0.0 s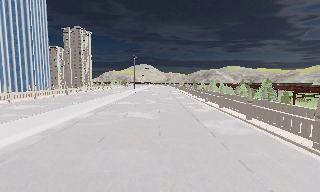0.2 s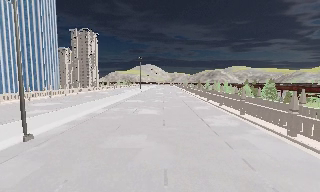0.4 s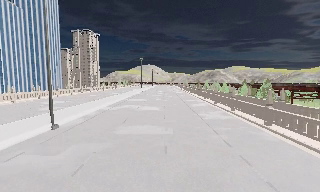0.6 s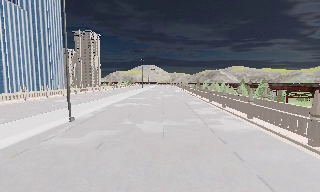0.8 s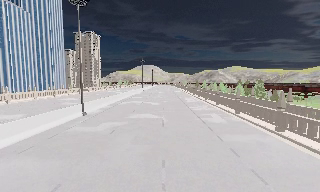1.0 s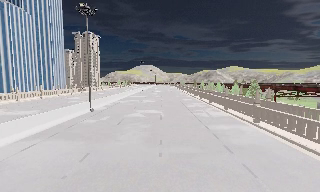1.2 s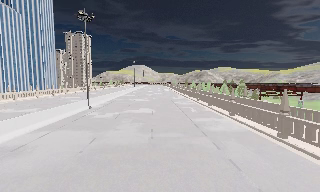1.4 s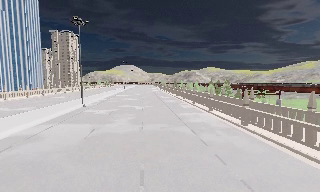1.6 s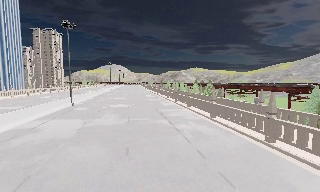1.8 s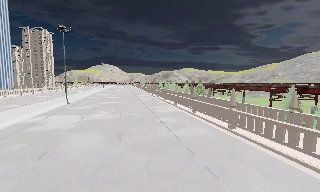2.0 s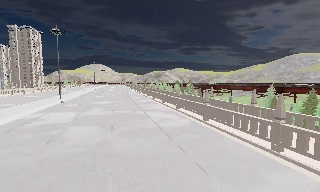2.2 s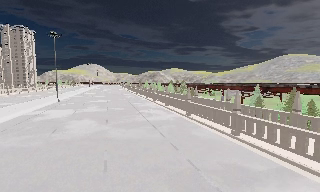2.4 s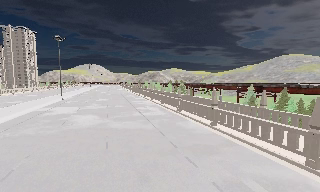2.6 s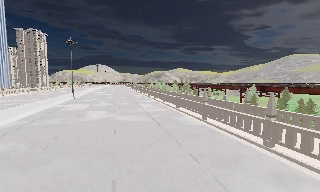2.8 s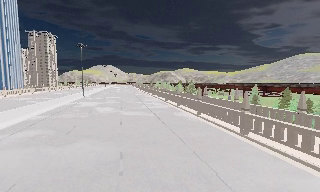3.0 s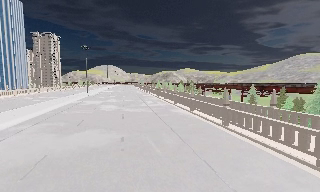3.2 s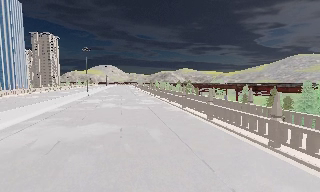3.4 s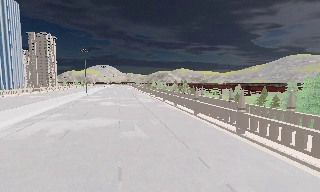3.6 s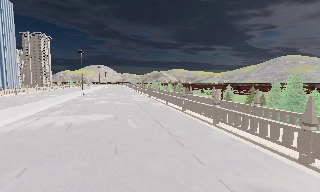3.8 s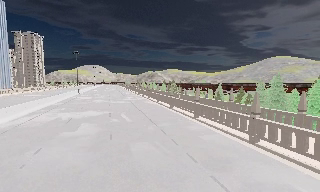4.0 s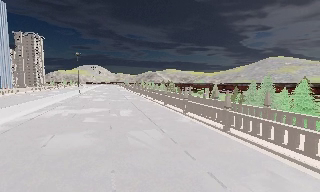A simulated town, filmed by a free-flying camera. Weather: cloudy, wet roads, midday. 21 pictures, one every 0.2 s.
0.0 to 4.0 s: The scene slides to the left, as the camera pans about 15 degrees to its right. It travels backward, about 45 m, so what stands in front gets smaller.
The film runs backward here.
